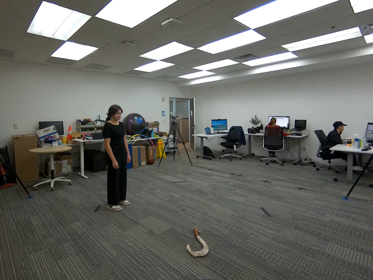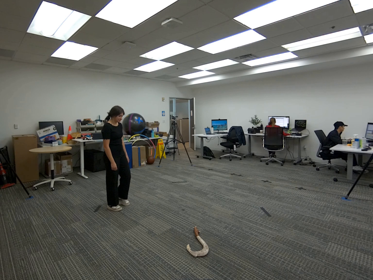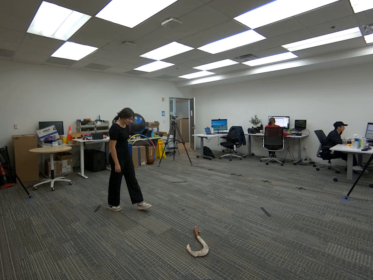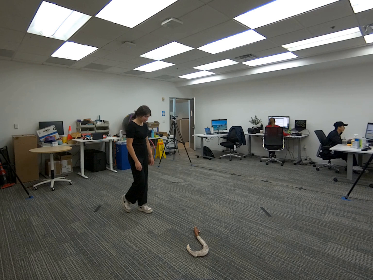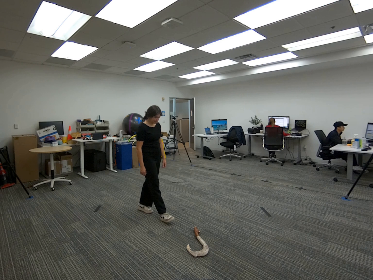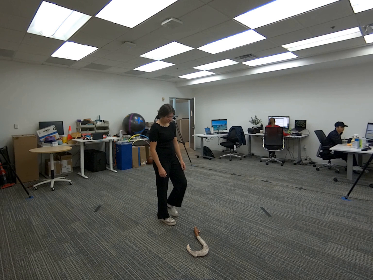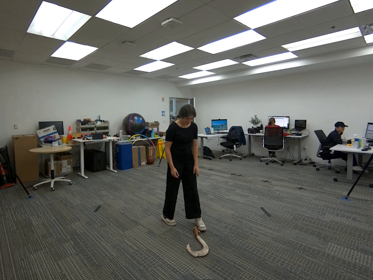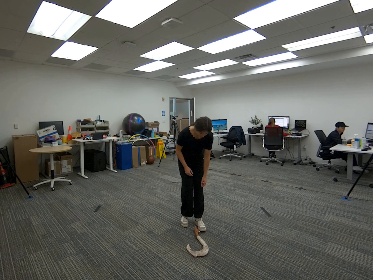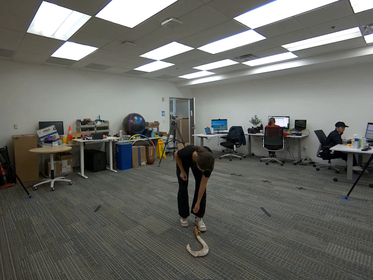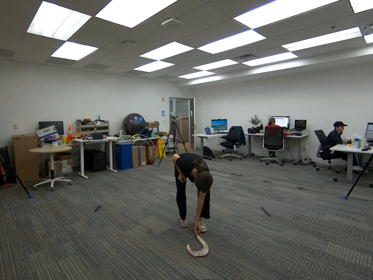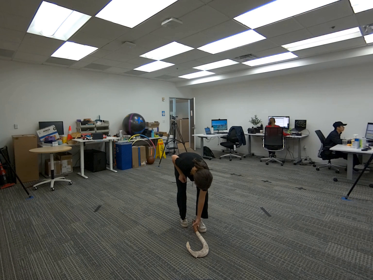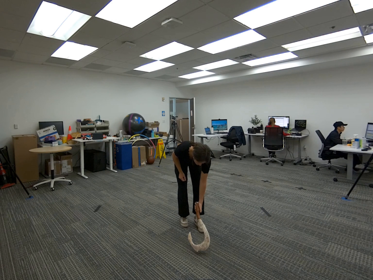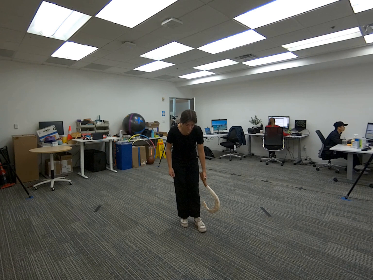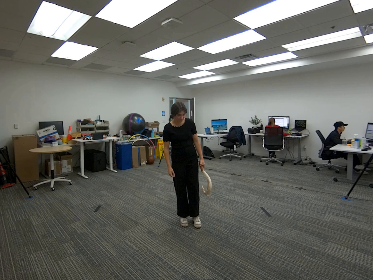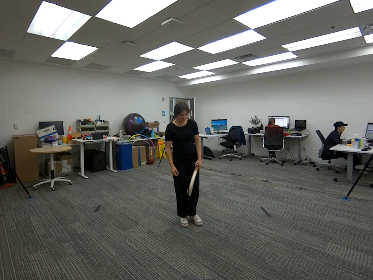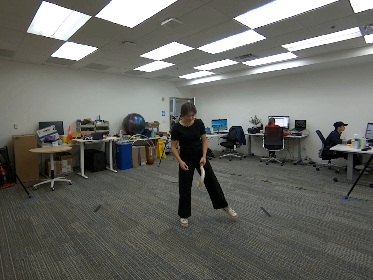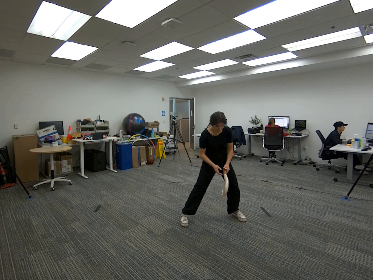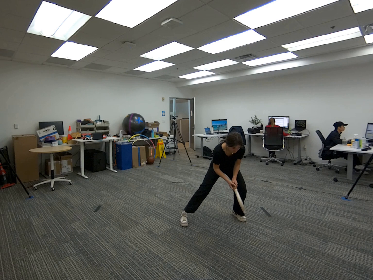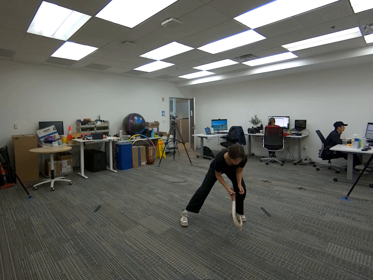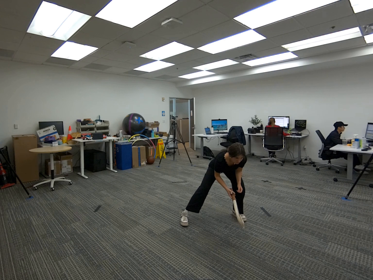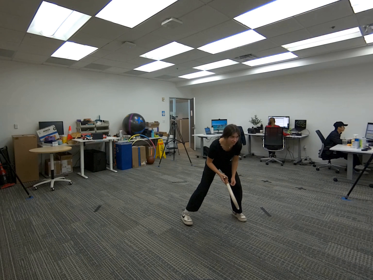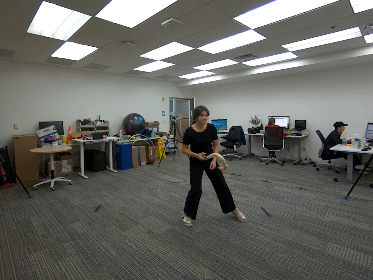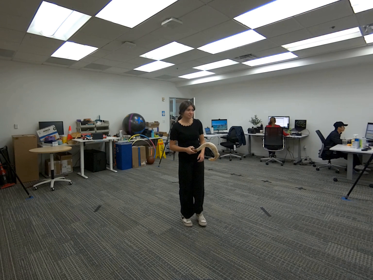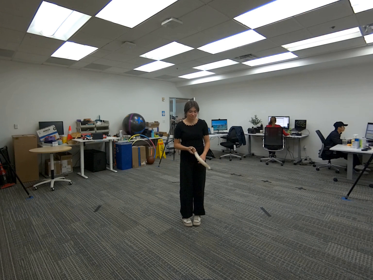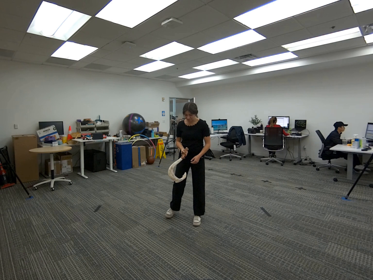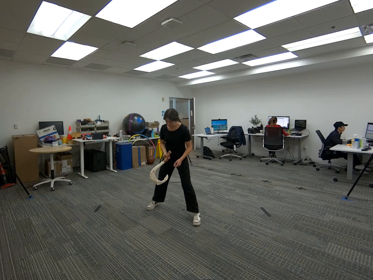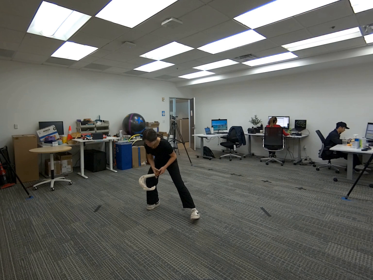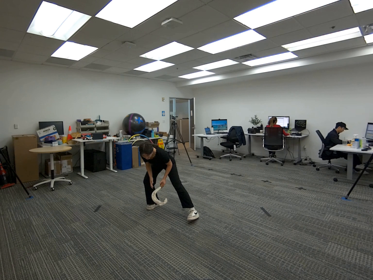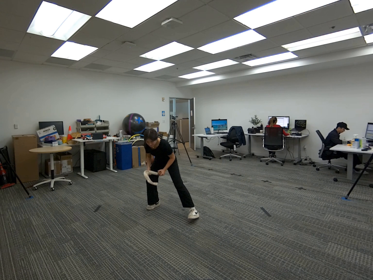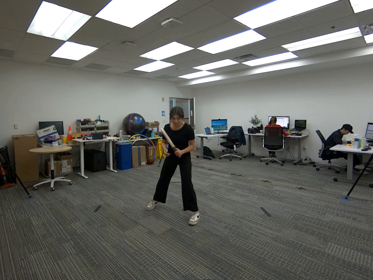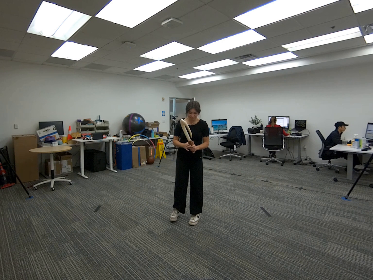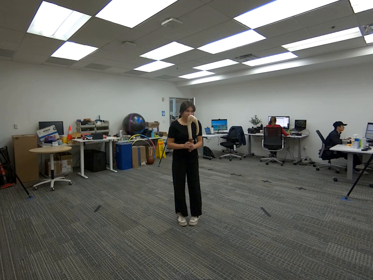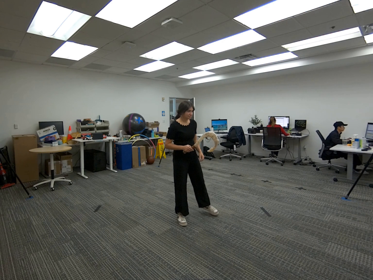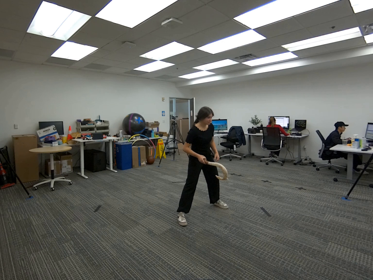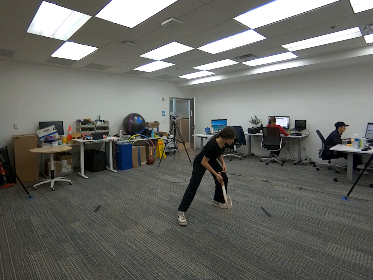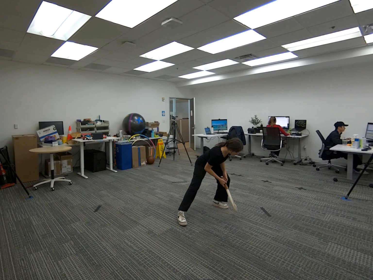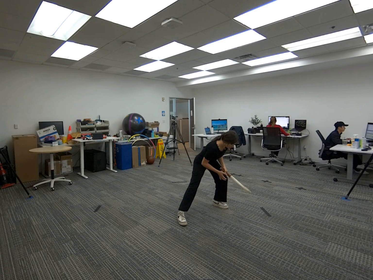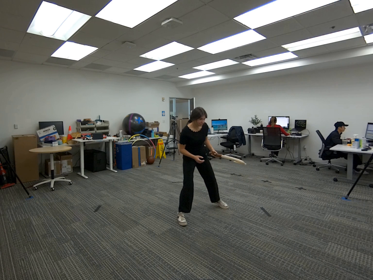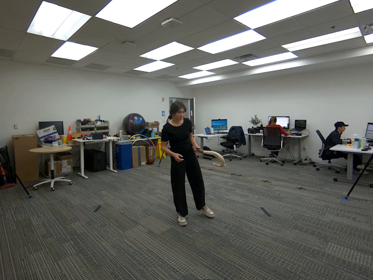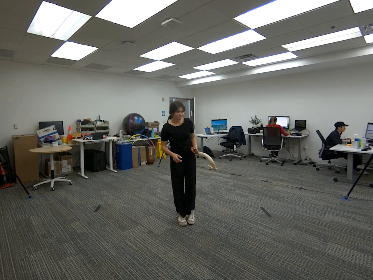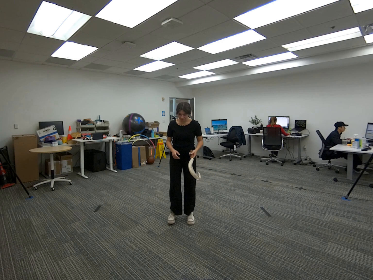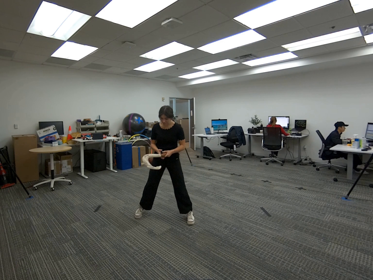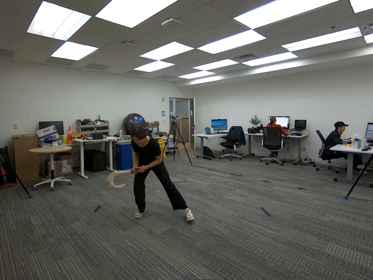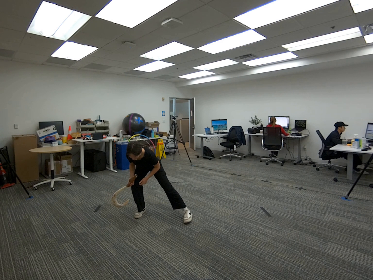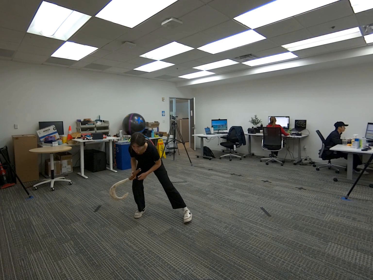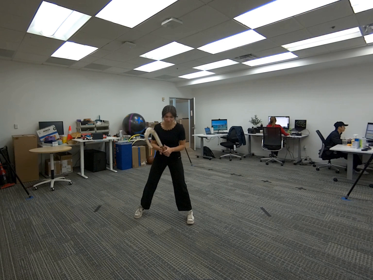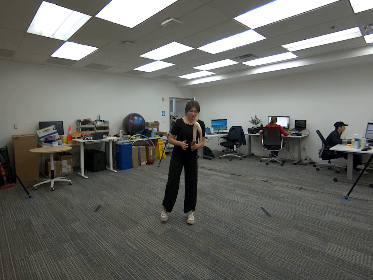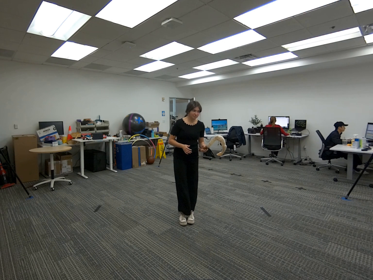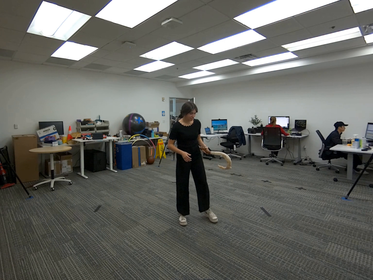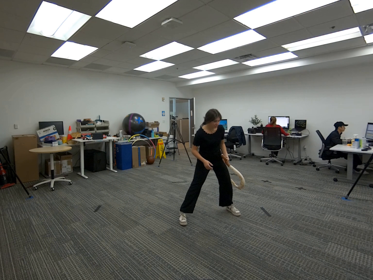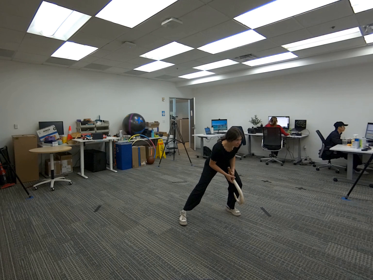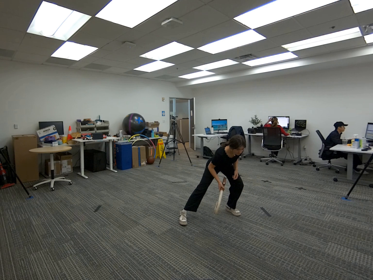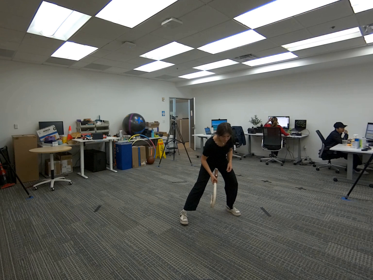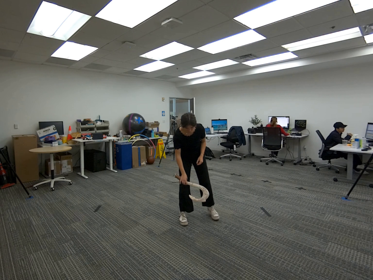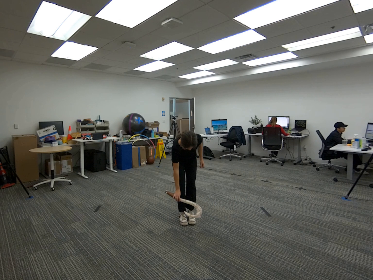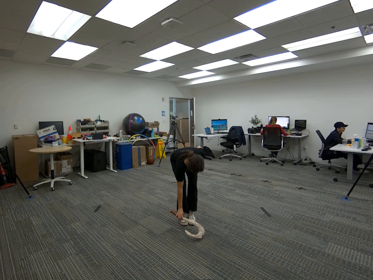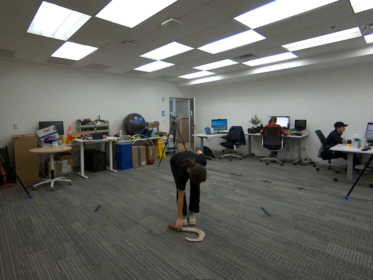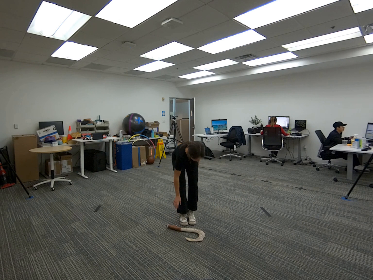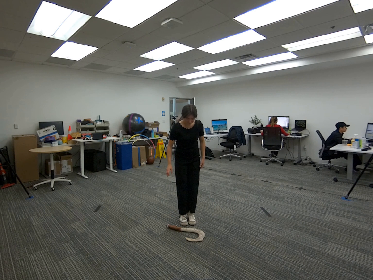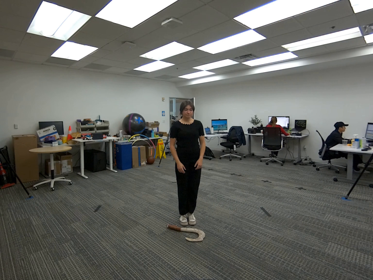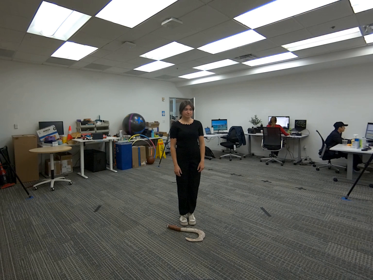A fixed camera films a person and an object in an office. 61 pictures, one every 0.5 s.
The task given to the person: Walk over to the Big Fish Hook on the ground and pick up the Big Fish Hook using your left hand and proceed to do side lunges and handing over the Big Fish Hook from hand to hand as you switch sides. Place the Big Fish Hook on the ground when complete.
